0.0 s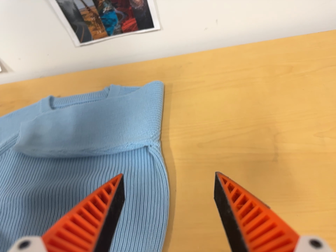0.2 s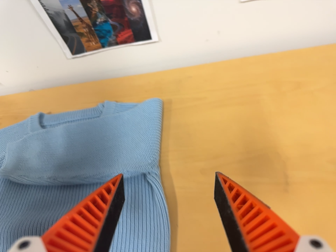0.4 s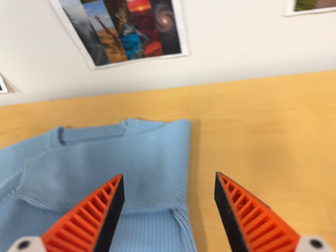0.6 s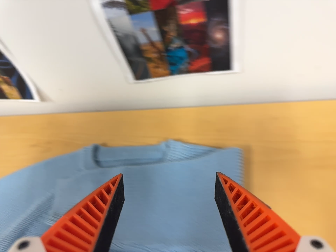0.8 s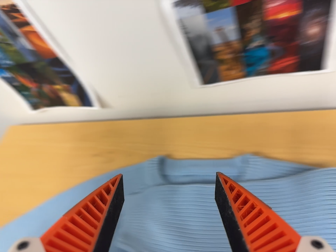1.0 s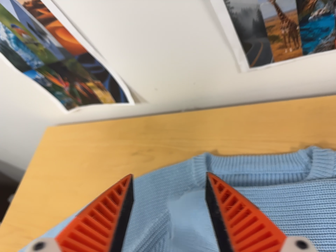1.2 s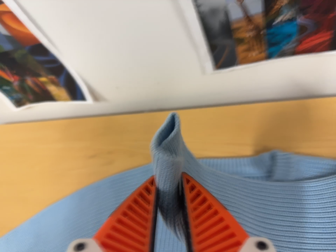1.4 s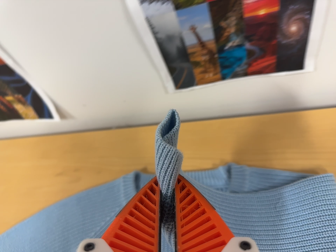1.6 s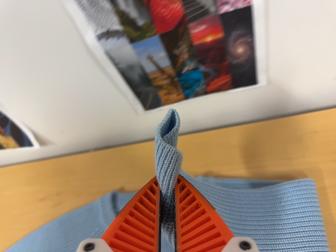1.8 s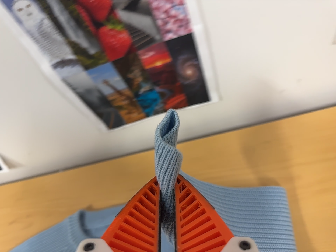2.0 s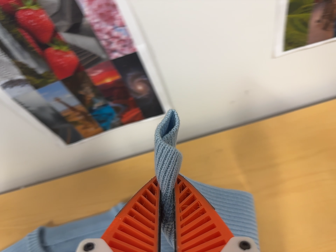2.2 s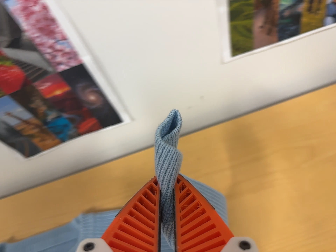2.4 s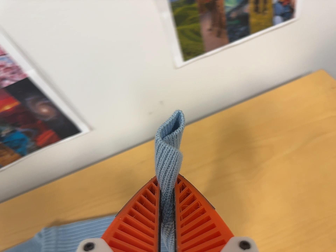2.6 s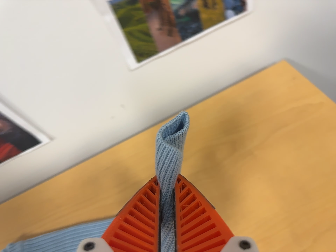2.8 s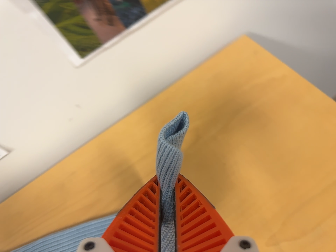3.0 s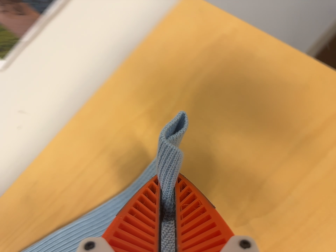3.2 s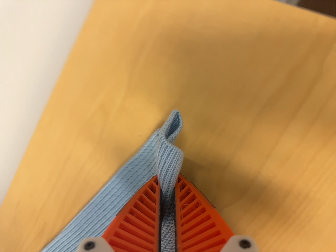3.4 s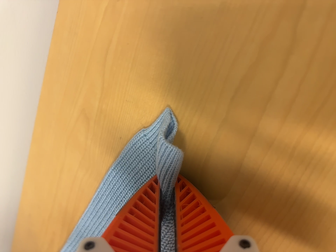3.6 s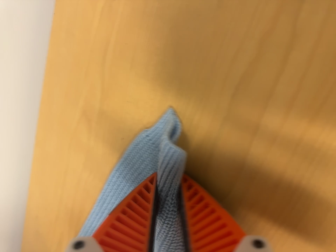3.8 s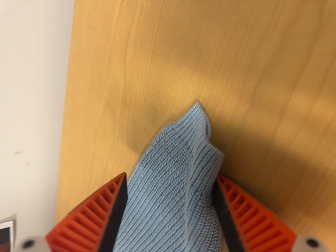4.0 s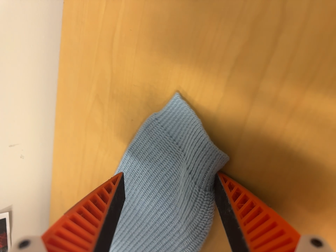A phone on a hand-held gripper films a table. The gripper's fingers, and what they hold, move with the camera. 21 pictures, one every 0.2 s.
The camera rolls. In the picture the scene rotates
counterclockwise.
0.0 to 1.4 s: The camera travels forward, toward the top of its view and to its left, about 32 cm, so what stands in front looms larger.
1.4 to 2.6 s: The scene slides to the left, as the camera pans about 15 degrees to its right. It travels to its right, about 30 cm, so close, fixed things drift to the left. It rolls about its line of sight by about 20 degrees, and the scene rotates counterclockwise.
2.6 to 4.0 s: The camera pans to its left by about 15 degrees. It travels to its right and forward, about 28 cm. Its aim tips toward the bottom of its view by about 25 degrees, and the scene shifts upward. It rolls about its line of sight by about 45 degrees, and the scene rotates counterclockwise.
The film runs backward here.
